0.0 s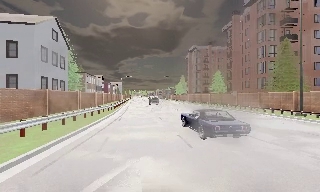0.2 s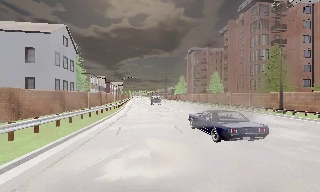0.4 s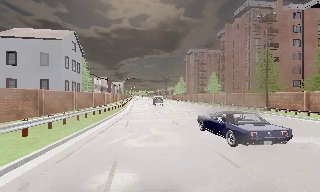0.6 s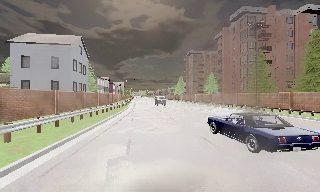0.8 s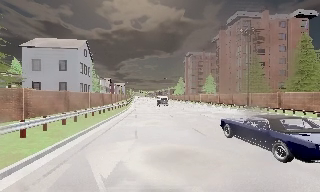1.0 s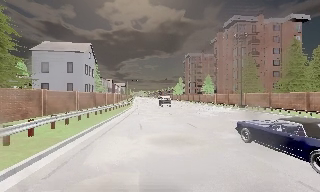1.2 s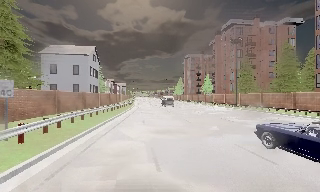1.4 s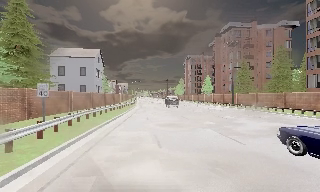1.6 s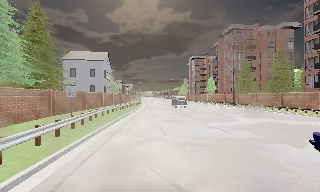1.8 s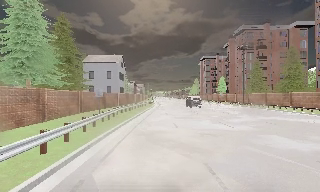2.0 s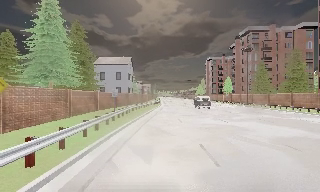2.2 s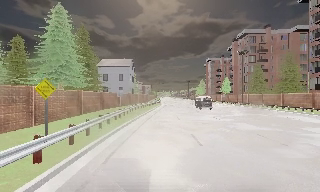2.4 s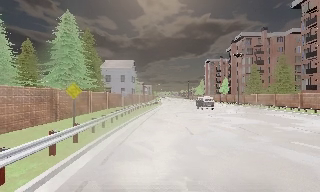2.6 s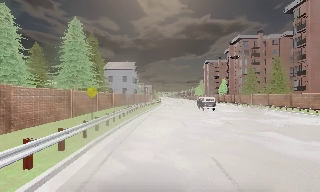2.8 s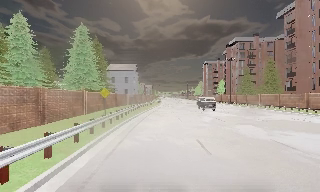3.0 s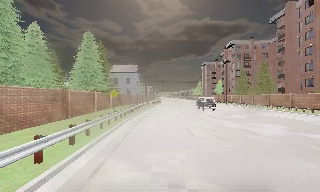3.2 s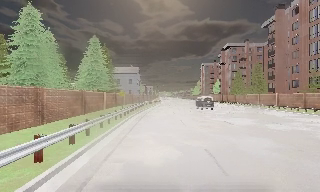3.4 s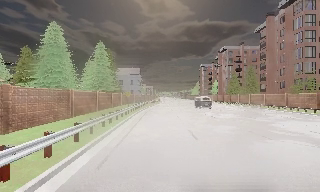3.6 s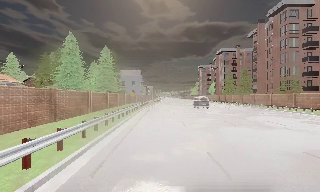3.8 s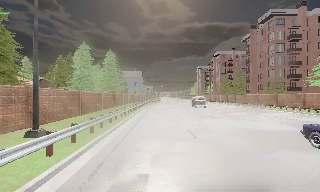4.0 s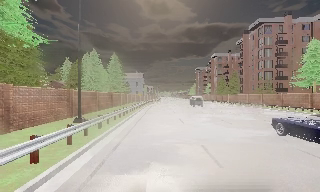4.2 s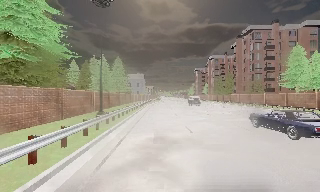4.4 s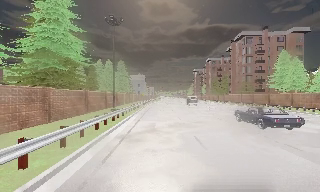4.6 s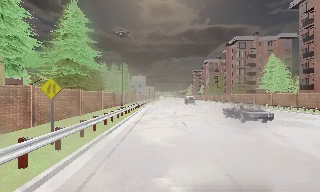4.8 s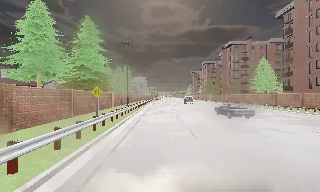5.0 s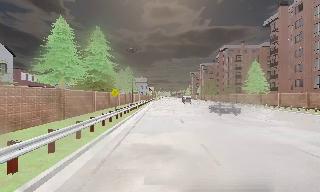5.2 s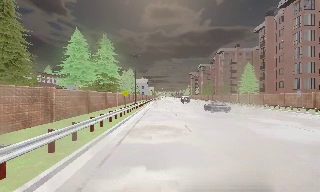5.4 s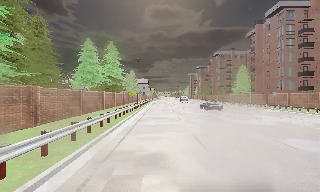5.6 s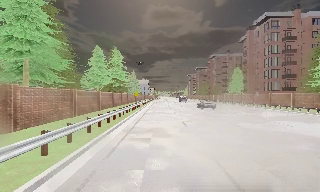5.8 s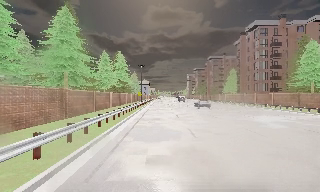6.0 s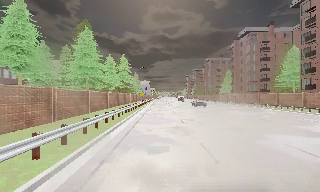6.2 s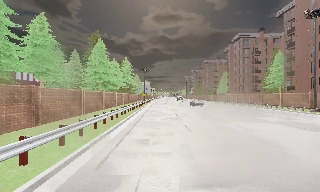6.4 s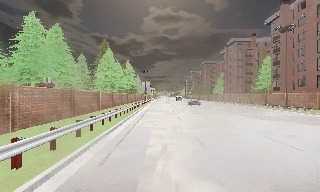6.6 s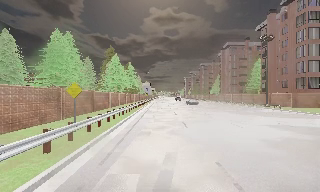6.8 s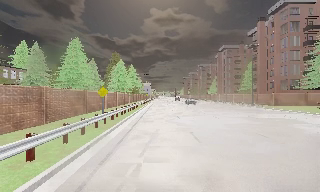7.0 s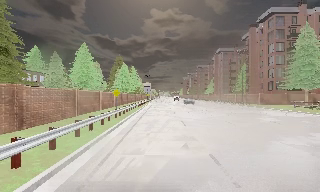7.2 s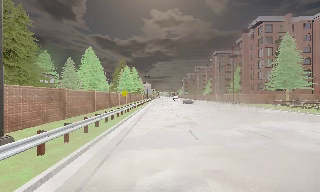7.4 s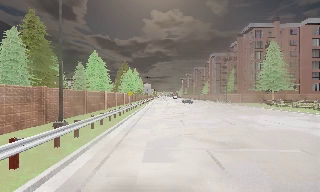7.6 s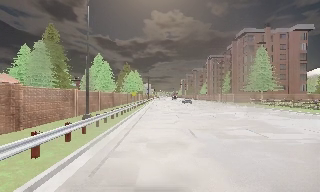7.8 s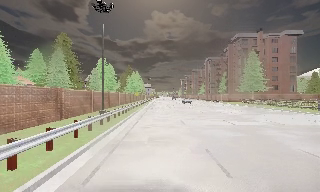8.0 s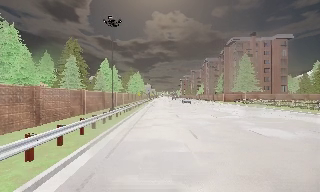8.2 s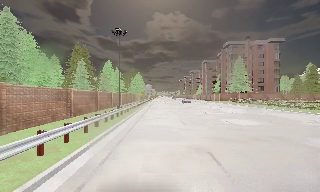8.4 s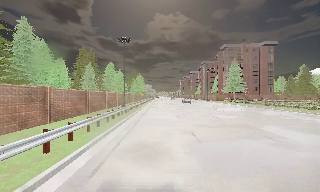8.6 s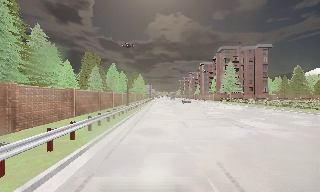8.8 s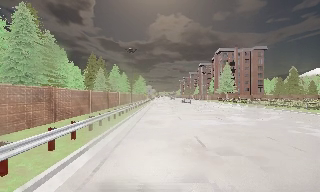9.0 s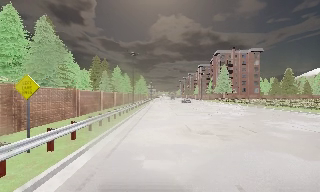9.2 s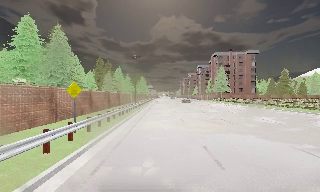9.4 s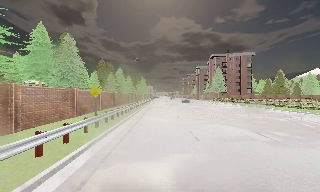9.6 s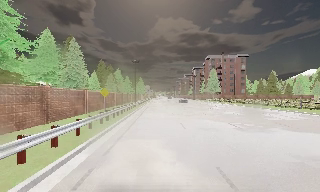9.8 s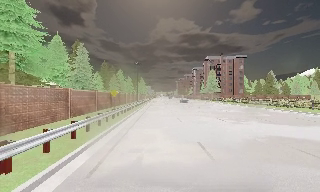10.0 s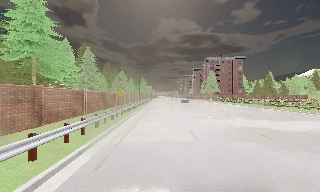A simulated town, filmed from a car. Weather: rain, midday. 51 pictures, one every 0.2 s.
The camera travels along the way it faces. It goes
backward.
0.0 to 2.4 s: The camera travels backward, about 25 m, so what stands in front gets smaller.
2.4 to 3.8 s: The camera travels backward, about 20 m, so what stands in front gets smaller. It gains speed.
3.8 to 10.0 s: The camera travels backward, about 115 m, so what stands in front gets smaller.
The film runs backward here.
